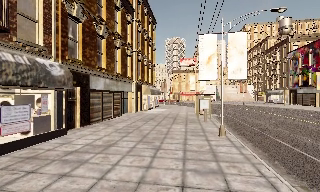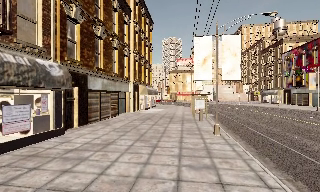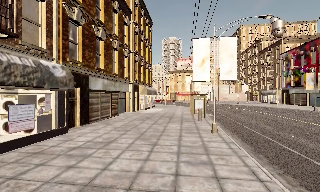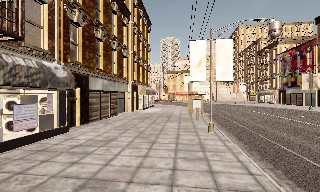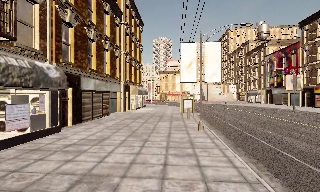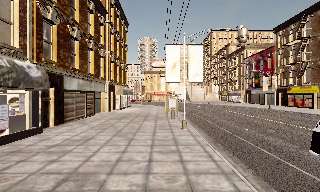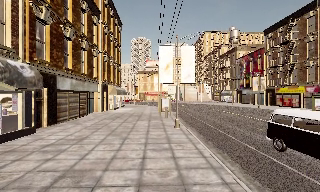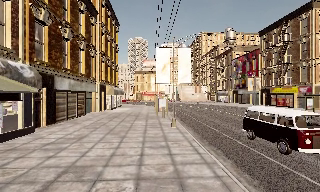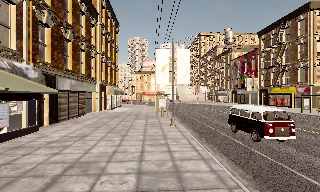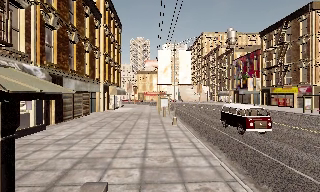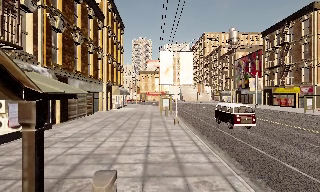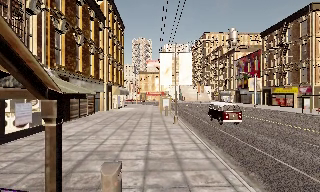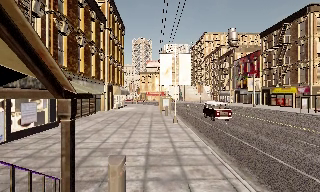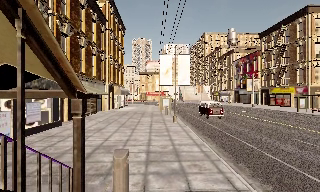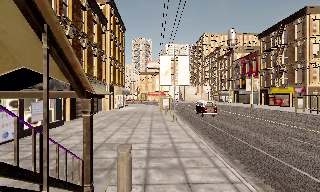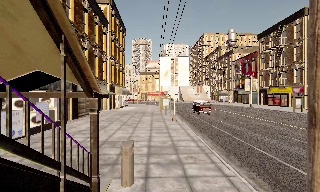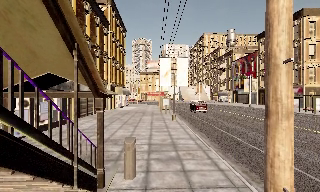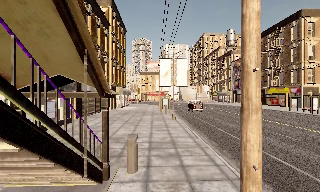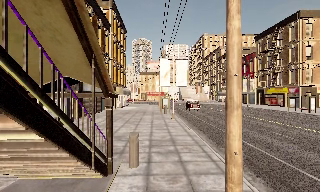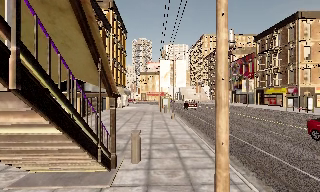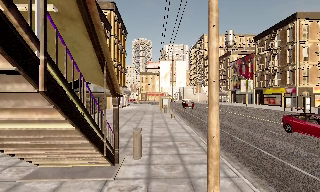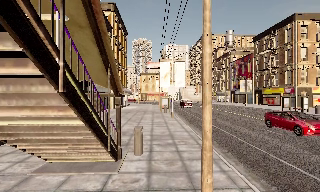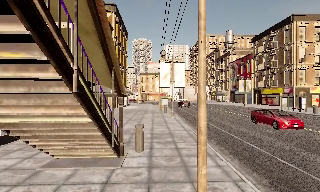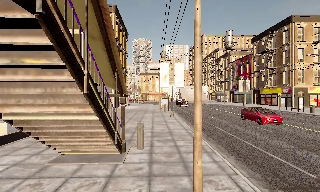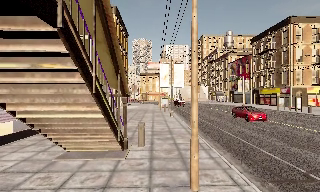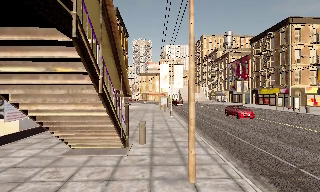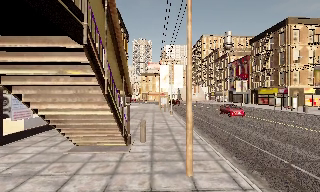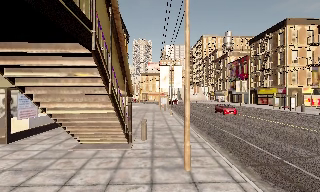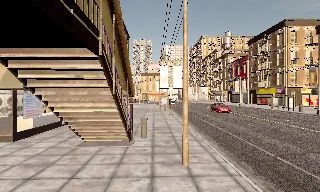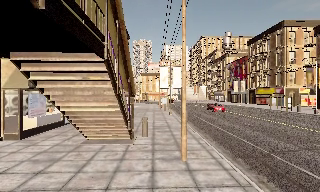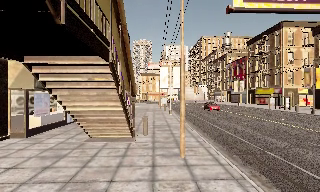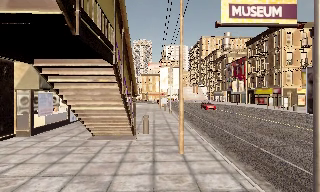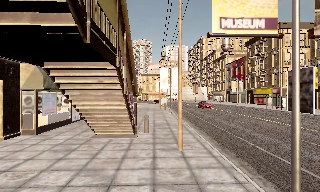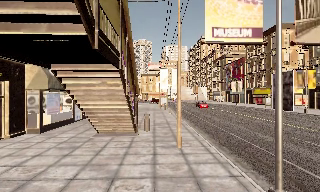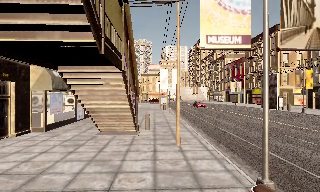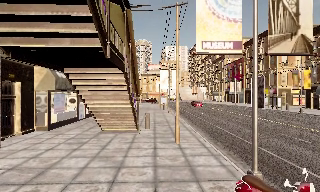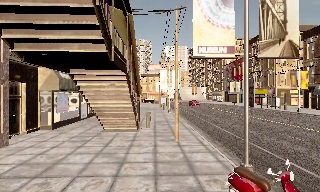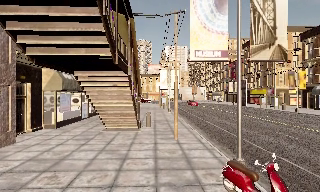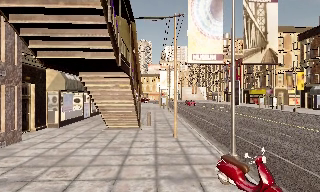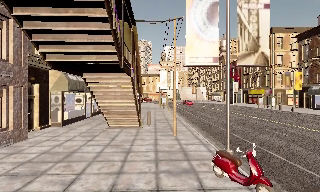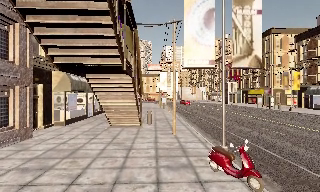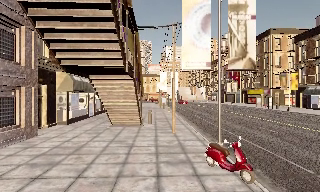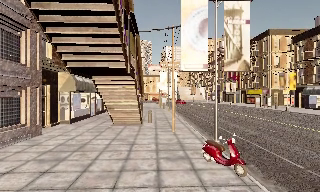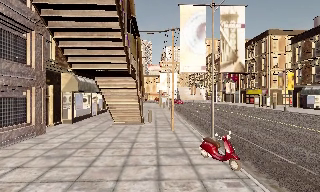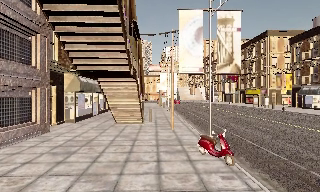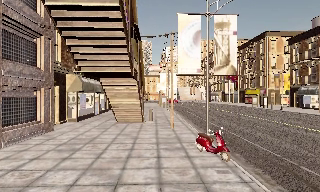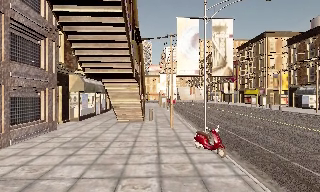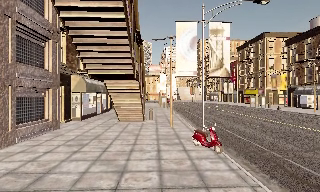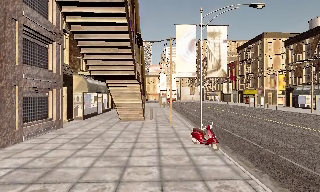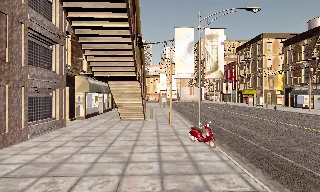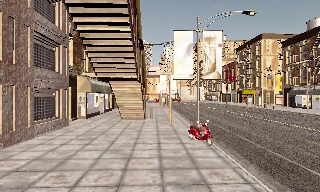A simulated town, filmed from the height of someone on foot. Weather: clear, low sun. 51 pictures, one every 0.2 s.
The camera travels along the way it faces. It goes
backward.
0.0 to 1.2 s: The scene slides to the left, as the camera pans about 10 degrees to its right. It travels backward, about 2 m, so what stands in front gets smaller.
1.2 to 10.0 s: The camera travels backward, about 17 m, so what stands in front gets smaller.
The film runs backward here.
